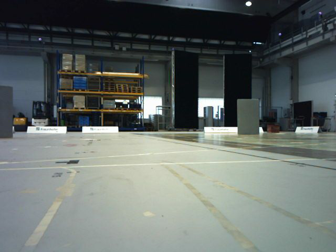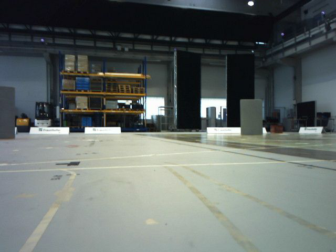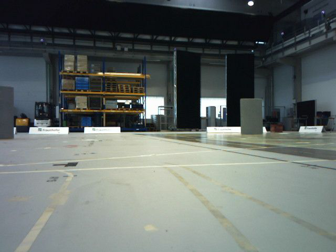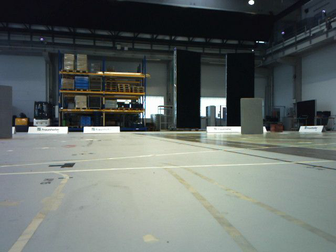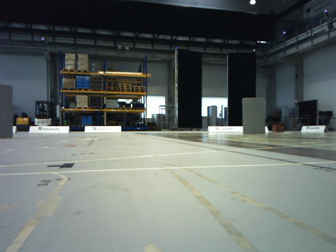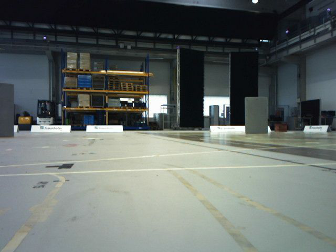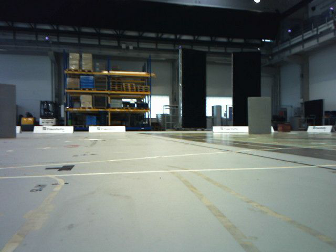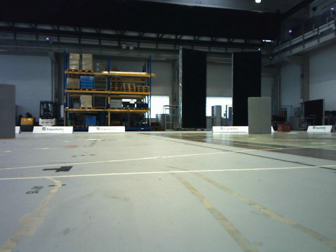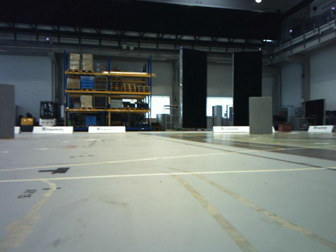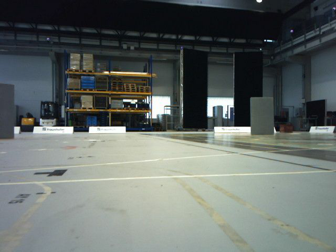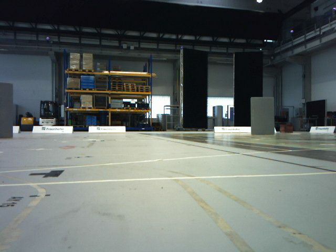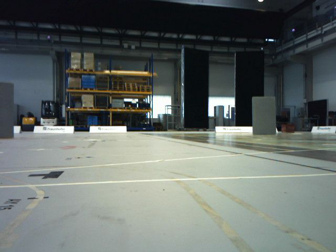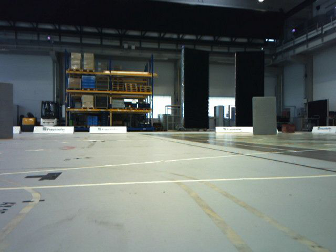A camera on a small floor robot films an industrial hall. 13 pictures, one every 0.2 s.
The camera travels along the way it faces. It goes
forward.
0.0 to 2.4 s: The camera travels forward, about 0.5 m, so what stands in front looms larger.
The film runs forward here.
